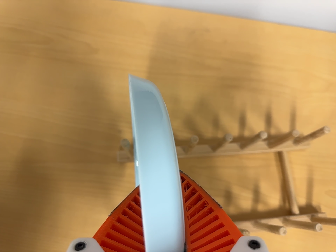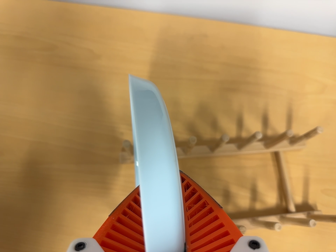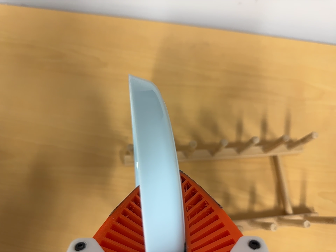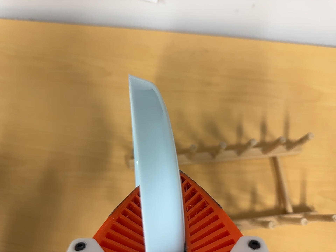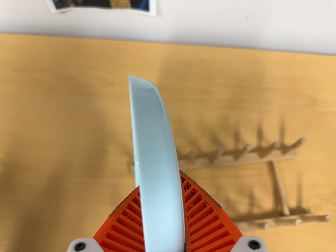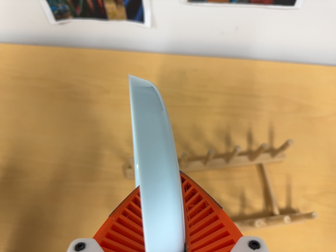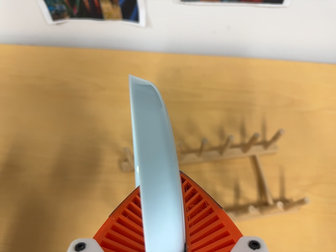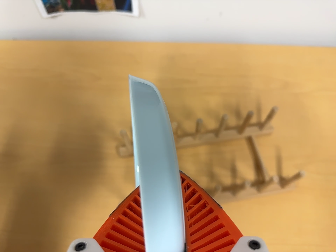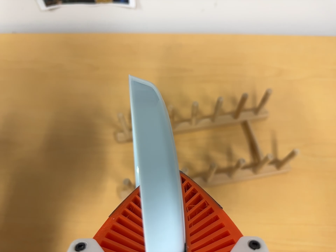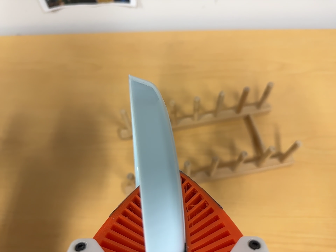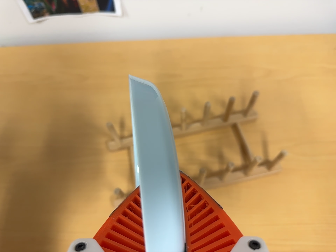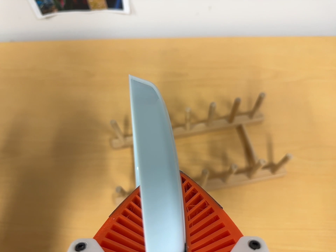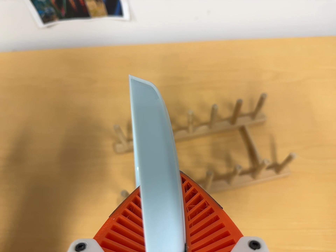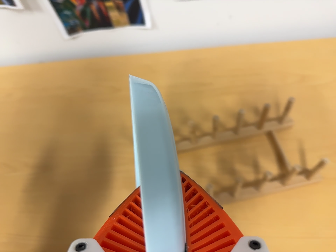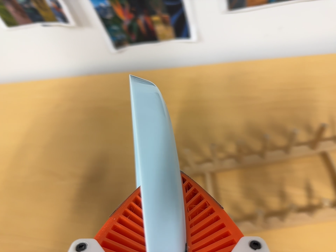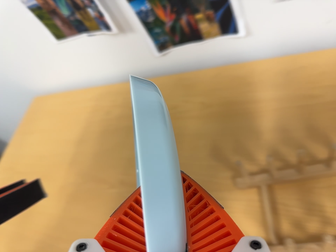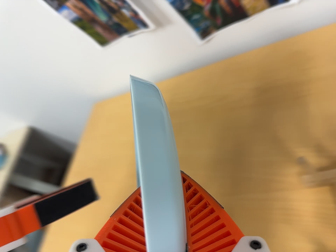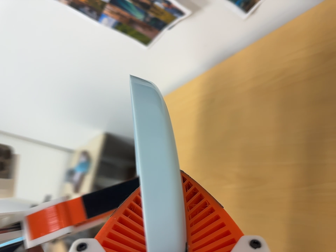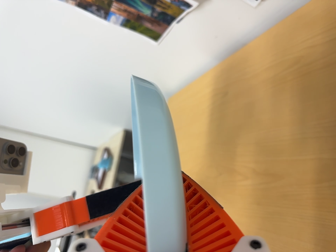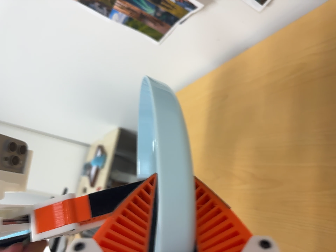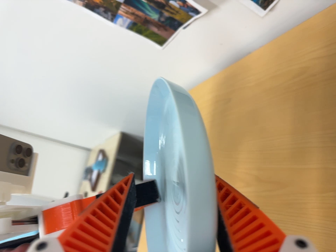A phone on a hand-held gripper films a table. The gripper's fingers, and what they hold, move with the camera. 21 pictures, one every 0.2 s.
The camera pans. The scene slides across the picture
to the right.
0.0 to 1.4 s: The camera travels backward and toward the bottom of its view, about 12 cm, so what stands in front gets smaller. Its aim tips toward the top of its view by about 10 degrees.
1.4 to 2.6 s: The camera shifts only a little, or ends up much as it began.
2.6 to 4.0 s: The scene slides to the right, as the camera pans about 55 degrees to its left. It travels forward, to its right and toward the top of its view, about 14 cm. It rolls about its line of sight by about 15 degrees, and the scene rotates counterclockwise.
The film runs backward here.
